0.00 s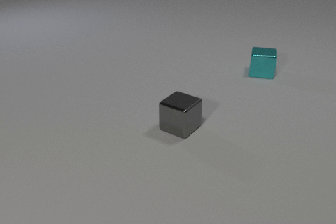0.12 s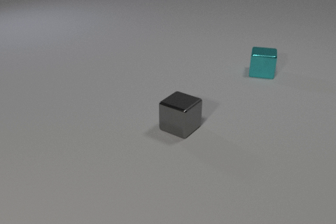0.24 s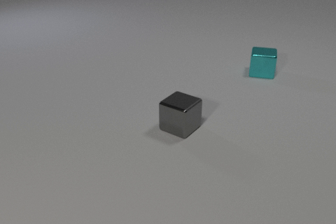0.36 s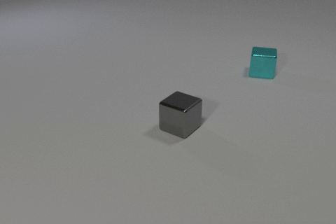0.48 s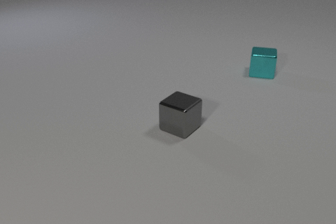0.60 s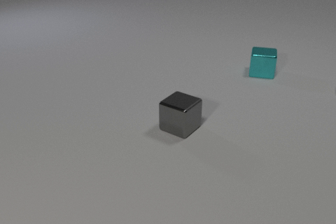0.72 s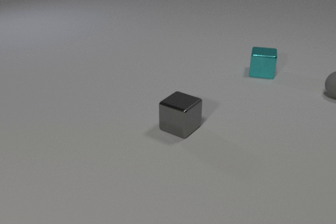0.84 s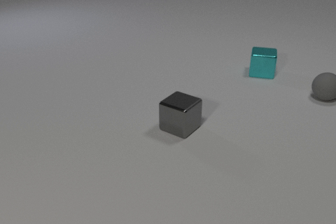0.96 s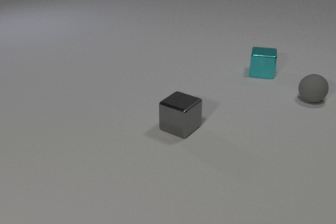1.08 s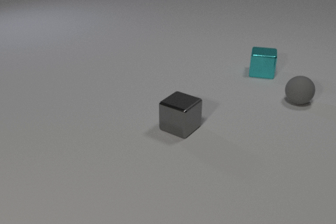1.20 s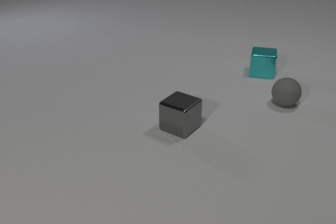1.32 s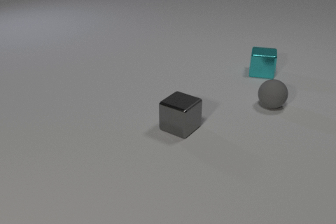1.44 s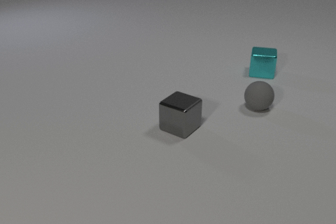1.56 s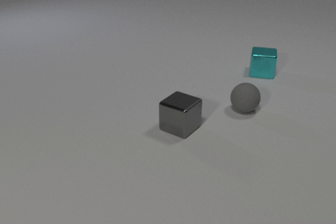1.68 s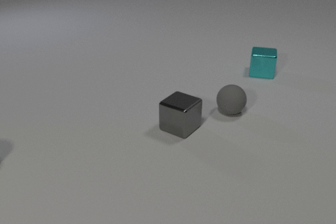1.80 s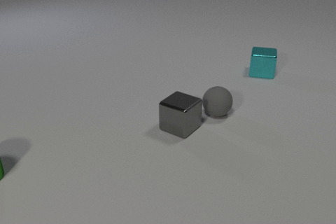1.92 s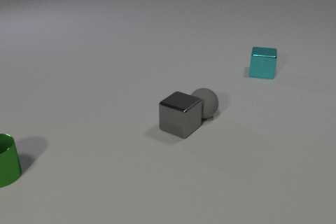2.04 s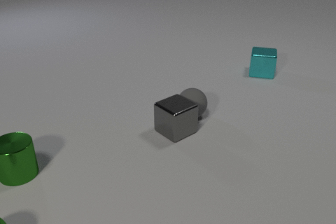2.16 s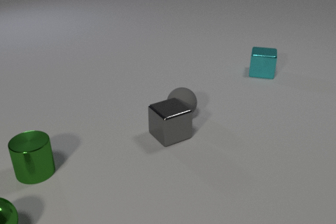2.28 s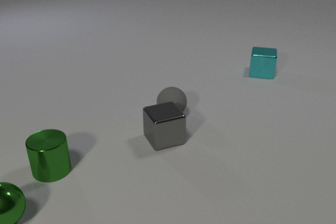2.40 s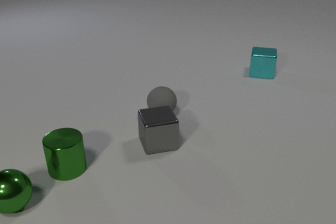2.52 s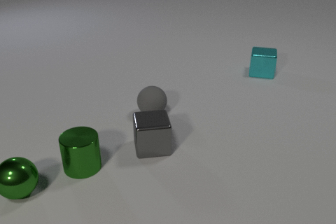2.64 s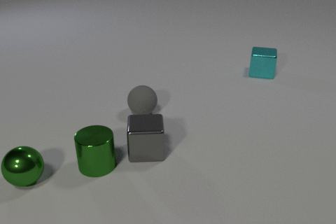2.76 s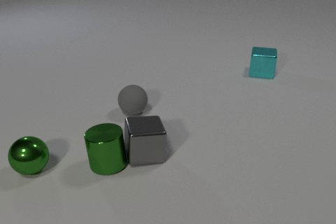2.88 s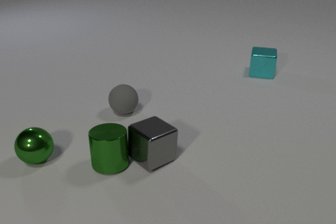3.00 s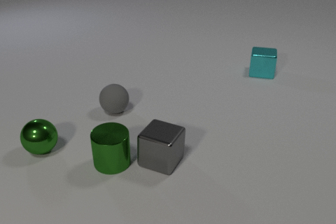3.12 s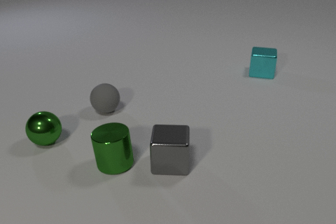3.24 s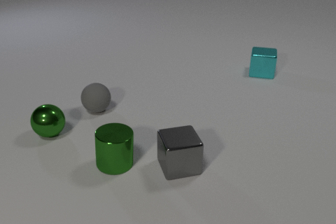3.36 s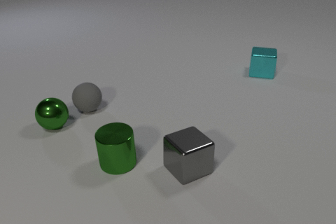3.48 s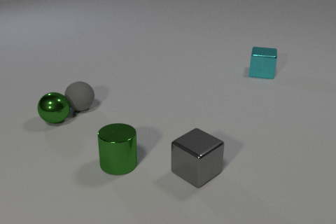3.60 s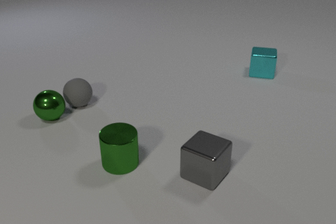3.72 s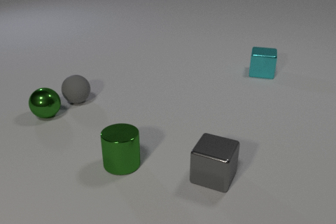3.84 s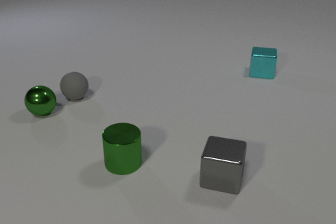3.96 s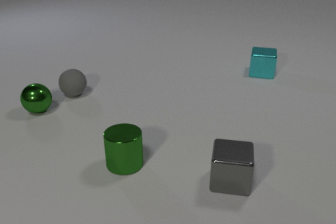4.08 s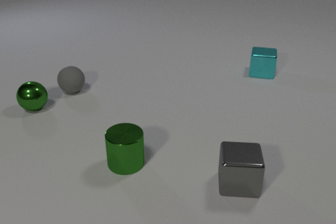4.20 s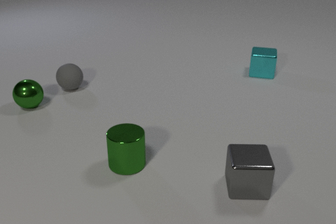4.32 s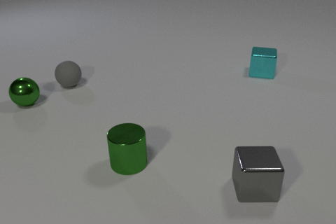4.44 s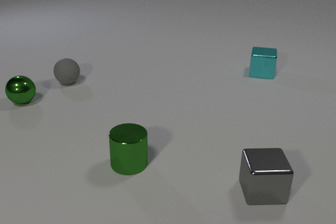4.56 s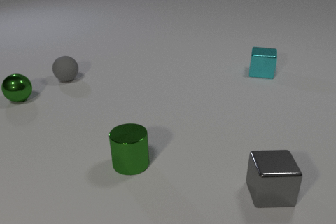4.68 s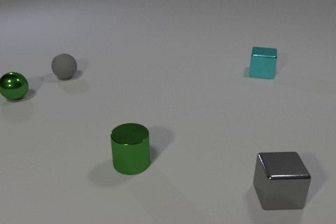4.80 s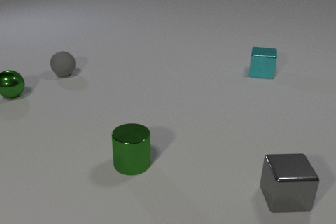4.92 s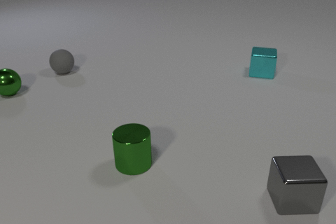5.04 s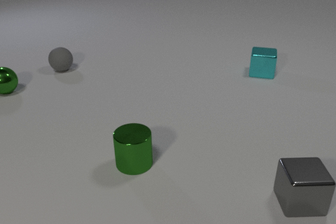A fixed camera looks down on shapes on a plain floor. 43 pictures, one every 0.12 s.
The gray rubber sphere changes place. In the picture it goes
to the left.
The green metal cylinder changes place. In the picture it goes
to the right.
0.00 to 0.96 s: The gray rubber sphere comes in at the right edge, rolls to the left and toward the camera.
0.96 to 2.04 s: The gray rubber sphere rolls to the left and toward the camera. The gray metal cube slides toward the camera. The green metal cylinder comes in at the left edge, slides to the right. The gray rubber sphere and the gray metal cube collide.
2.04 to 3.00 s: The gray rubber sphere rolls to the left. The gray metal cube slides toward the camera, spins so that its near face slides to the right, counterclockwise seen from above. The green metal sphere rolls away from the camera and to the right. The green metal cylinder slides to the right. The gray metal cube and the green metal cylinder collide.
3.00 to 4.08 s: The gray rubber sphere rolls away from the camera and to the left. The gray metal cube slides to the right, spins counterclockwise seen from above by about 105 degrees, its near face sliding to the right. The green metal sphere rolls away from the camera. The green metal cylinder slides to the right. The gray rubber sphere and the green metal sphere collide.
4.08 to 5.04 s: The gray rubber sphere rolls away from the camera. The gray metal cube slides to the right. The green metal sphere rolls away from the camera and to the left. The green metal cylinder slides to the right.
What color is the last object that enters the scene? green.
What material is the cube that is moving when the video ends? metal.
What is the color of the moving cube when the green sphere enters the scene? gray.
